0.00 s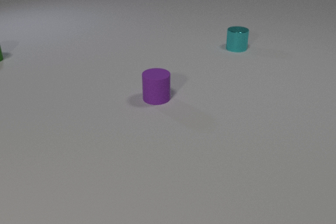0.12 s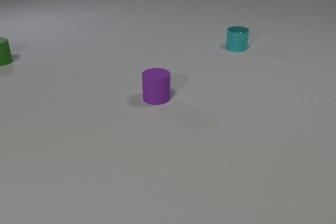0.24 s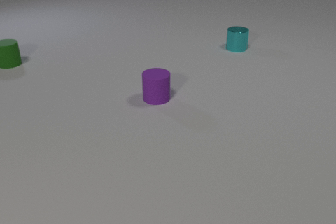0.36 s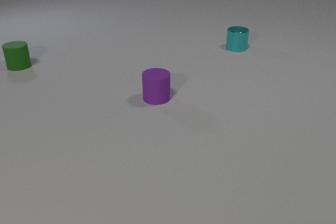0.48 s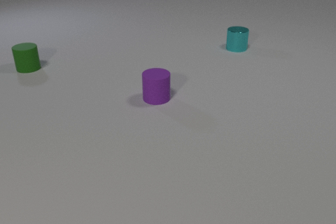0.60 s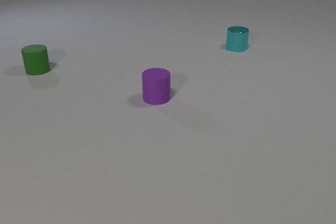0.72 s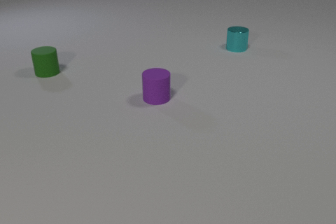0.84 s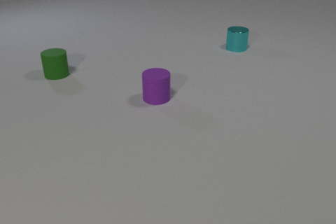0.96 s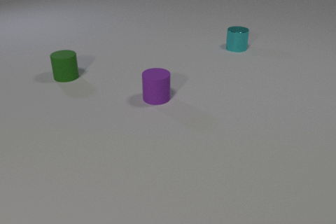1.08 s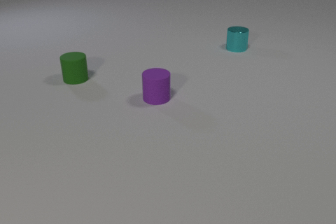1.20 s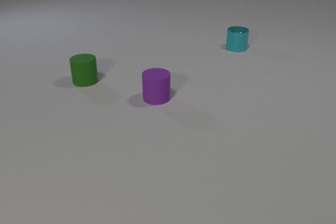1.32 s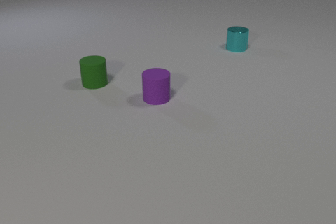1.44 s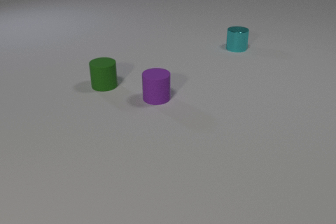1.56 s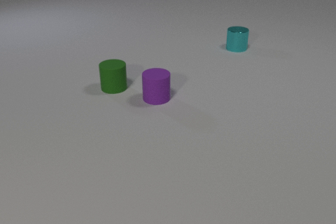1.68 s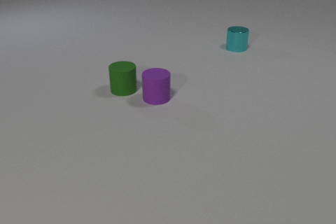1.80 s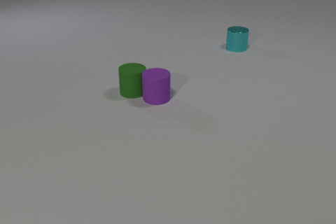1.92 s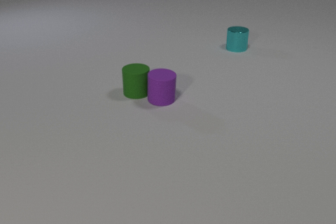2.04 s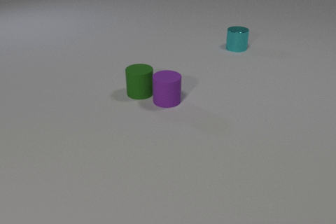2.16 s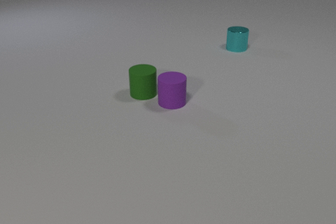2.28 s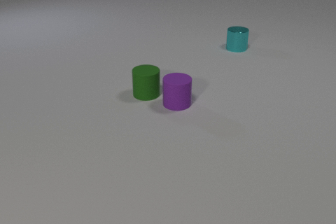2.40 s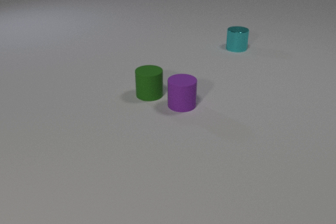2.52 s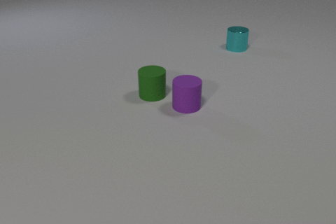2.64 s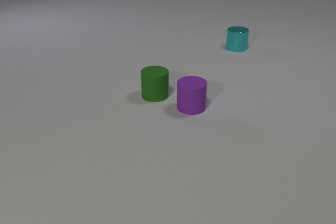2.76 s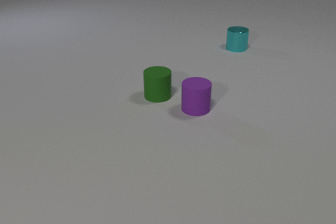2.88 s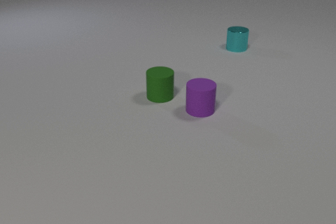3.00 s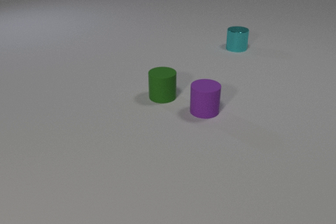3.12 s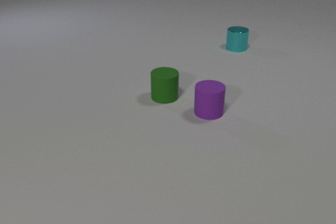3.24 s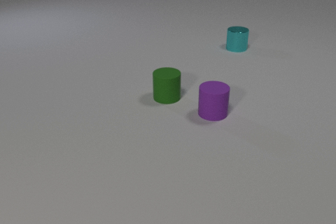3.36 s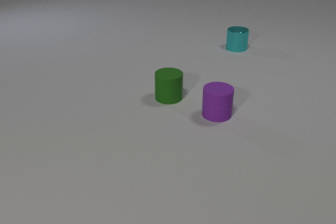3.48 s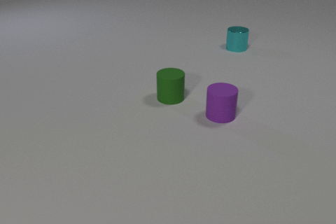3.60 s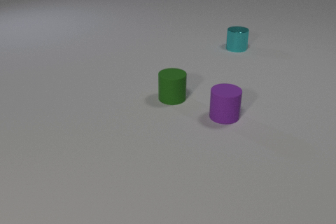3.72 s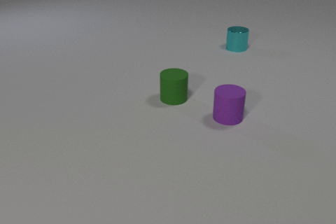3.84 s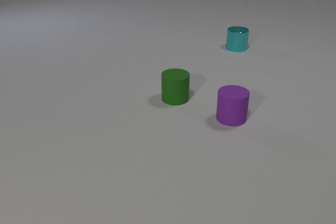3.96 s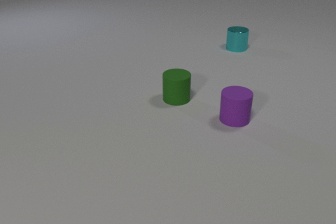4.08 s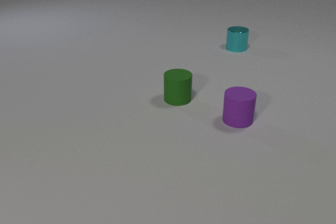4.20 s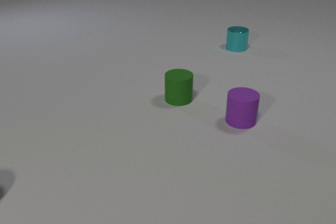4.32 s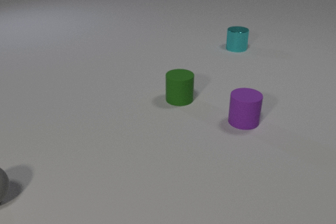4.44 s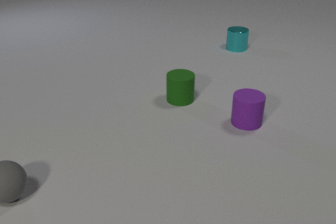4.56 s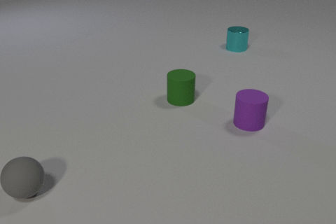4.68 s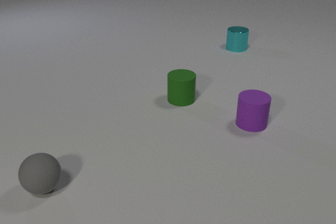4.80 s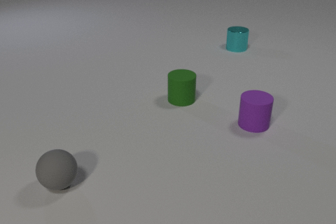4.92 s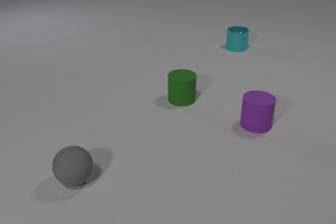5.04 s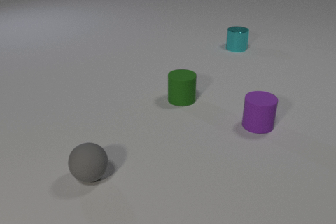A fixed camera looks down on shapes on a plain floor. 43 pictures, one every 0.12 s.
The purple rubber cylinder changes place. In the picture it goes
to the right.
0.00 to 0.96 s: The green rubber cylinder slides toward the camera and to the right.
0.96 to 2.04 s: The green rubber cylinder slides to the right and toward the camera. The purple rubber cylinder slides to the right and toward the camera. The green rubber cylinder and the purple rubber cylinder collide.
2.04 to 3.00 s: The green rubber cylinder slides to the right. The purple rubber cylinder slides to the right and toward the camera.
3.00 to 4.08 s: The green rubber cylinder slides to the right. The purple rubber cylinder slides to the right.
4.08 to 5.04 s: The purple rubber cylinder slides to the right. The gray rubber sphere comes in at the left edge, rolls to the right.
Are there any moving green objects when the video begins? yes.
What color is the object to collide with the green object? purple.
How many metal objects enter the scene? 0.
